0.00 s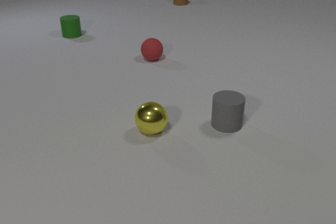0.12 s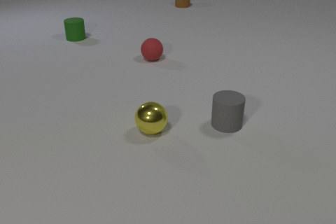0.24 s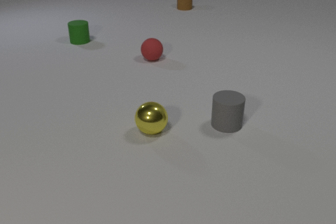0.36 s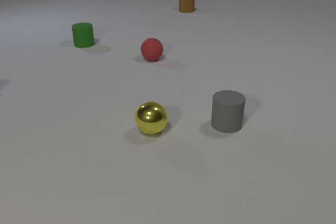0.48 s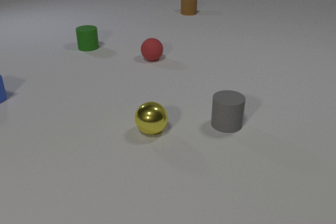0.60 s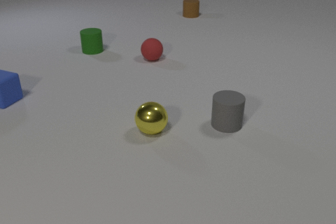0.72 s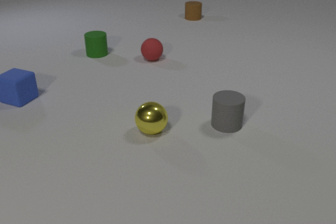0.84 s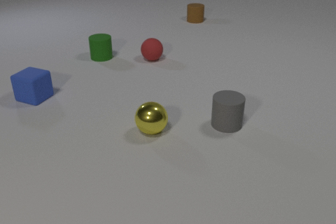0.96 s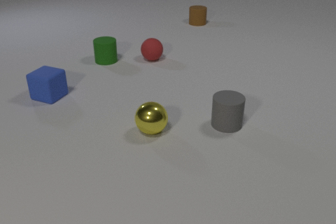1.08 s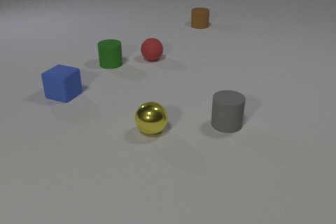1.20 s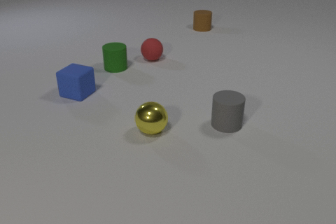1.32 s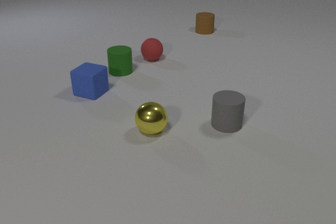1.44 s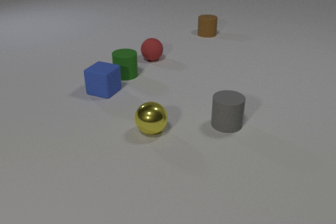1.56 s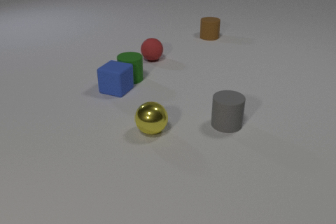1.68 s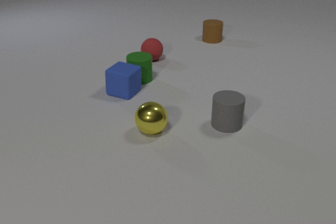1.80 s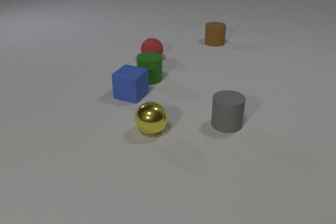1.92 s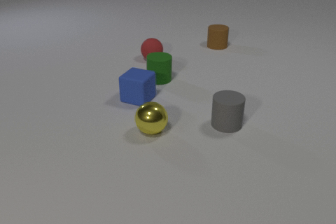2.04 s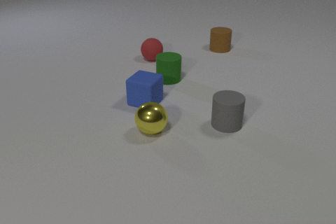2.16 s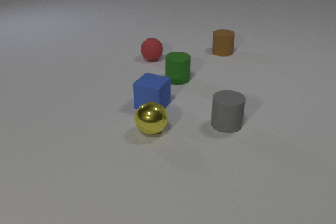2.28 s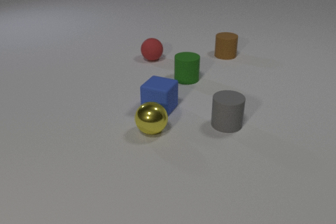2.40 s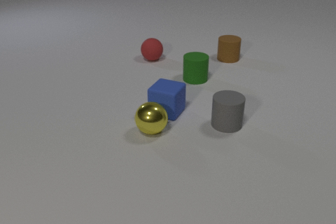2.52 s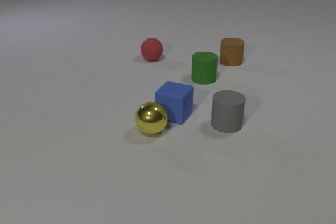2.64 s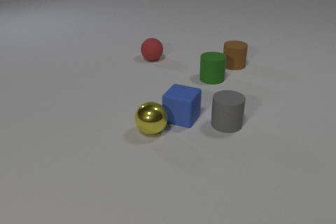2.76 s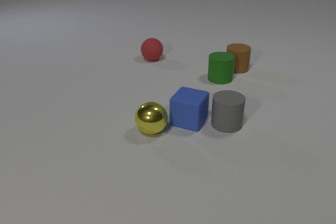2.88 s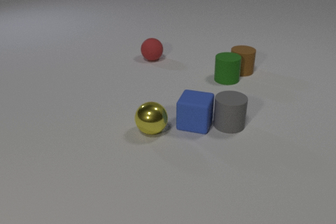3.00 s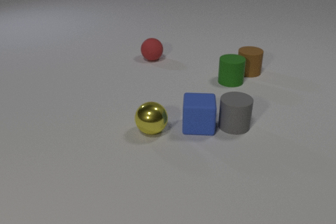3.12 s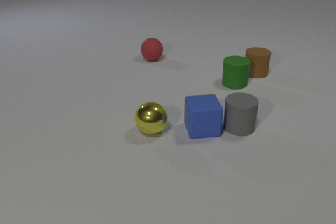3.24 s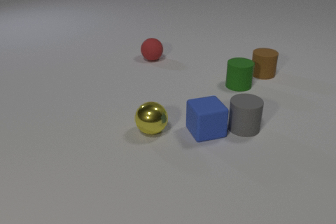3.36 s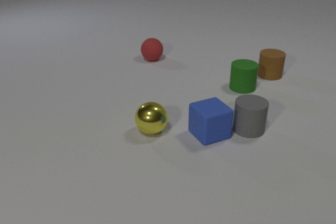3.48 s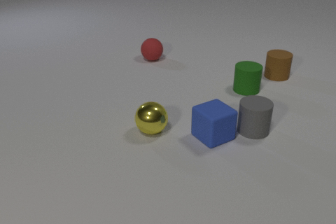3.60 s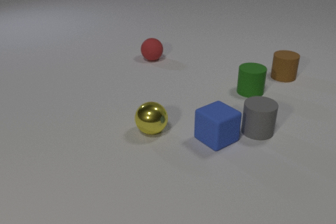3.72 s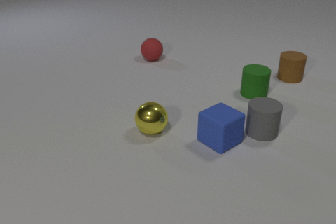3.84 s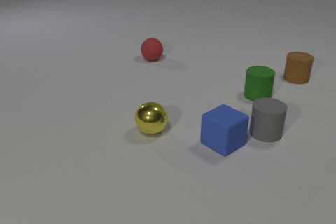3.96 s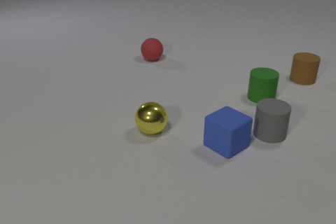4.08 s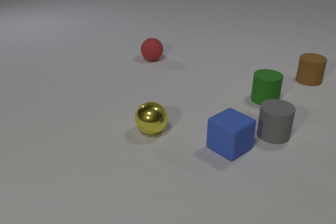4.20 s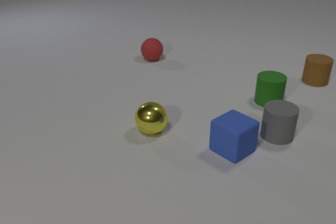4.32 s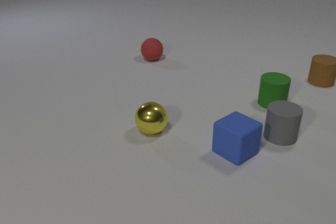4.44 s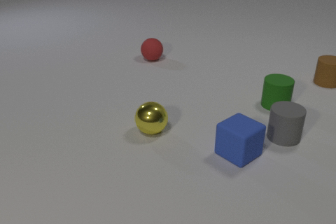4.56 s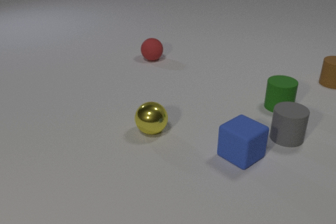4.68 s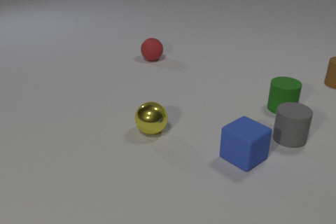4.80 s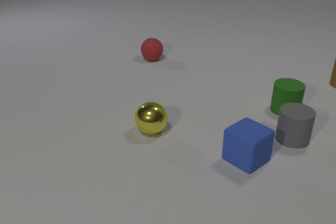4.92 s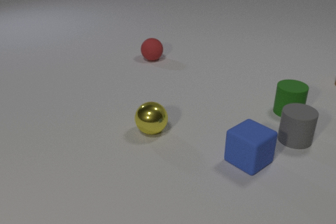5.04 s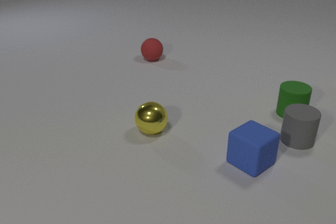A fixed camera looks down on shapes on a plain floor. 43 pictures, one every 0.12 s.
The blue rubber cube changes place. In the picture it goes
to the right.
The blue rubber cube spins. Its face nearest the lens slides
to the right.
0.00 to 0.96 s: The blue rubber cube comes in at the left edge, slides to the right. The green rubber cylinder slides toward the camera and to the right. The brown rubber cylinder slides toward the camera.
0.96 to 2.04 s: The blue rubber cube slides to the right. The green rubber cylinder slides to the right and toward the camera. The brown rubber cylinder slides toward the camera. The blue rubber cube and the green rubber cylinder collide.
2.04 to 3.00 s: The blue rubber cube slides to the right and toward the camera, spins counterclockwise seen from above by about 15 degrees, its near face sliding to the right. The green rubber cylinder slides to the right. The gray rubber cylinder slides to the right. The brown rubber cylinder slides toward the camera and to the right. The blue rubber cube and the gray rubber cylinder collide. The green rubber cylinder and the brown rubber cylinder collide.
3.00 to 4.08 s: The blue rubber cube slides toward the camera and to the right, spins so that its near face slides to the right, counterclockwise seen from above. The green rubber cylinder slides to the right and toward the camera. The gray rubber cylinder slides to the right. The brown rubber cylinder slides to the right.
4.08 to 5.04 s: The blue rubber cube slides to the right and toward the camera. The green rubber cylinder slides to the right and toward the camera. The gray rubber cylinder slides to the right. The brown rubber cylinder slides to the right, leaves at the right edge.
What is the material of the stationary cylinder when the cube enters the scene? rubber.
What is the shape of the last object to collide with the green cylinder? cylinder.
What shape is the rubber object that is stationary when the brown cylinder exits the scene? sphere.
